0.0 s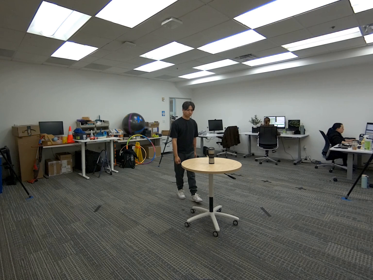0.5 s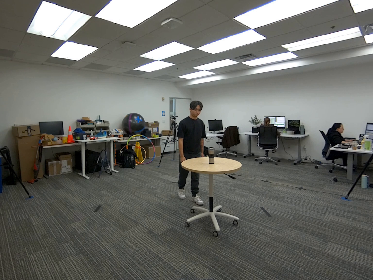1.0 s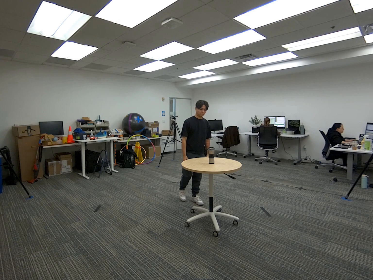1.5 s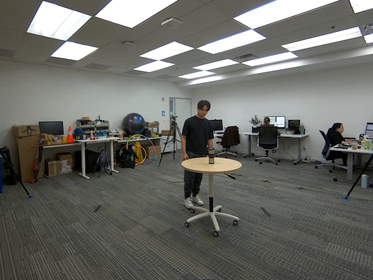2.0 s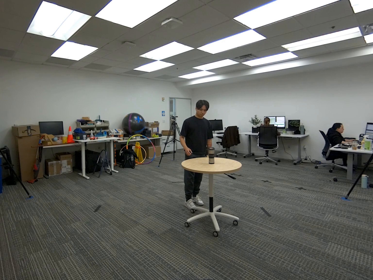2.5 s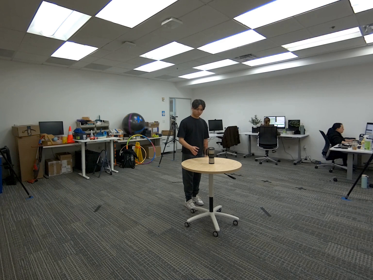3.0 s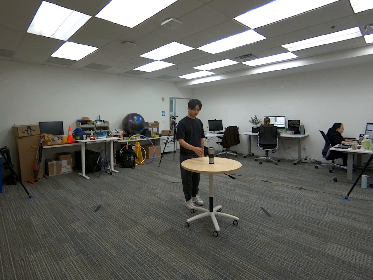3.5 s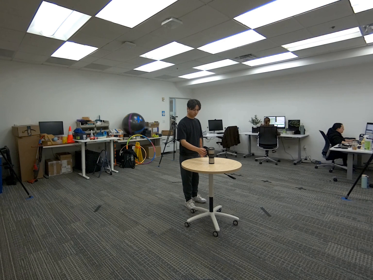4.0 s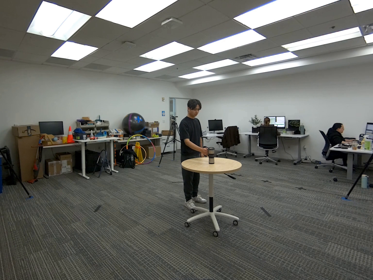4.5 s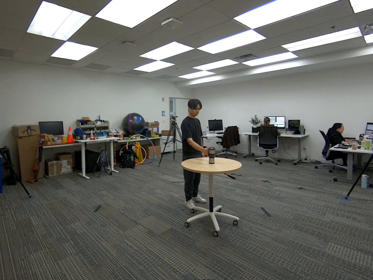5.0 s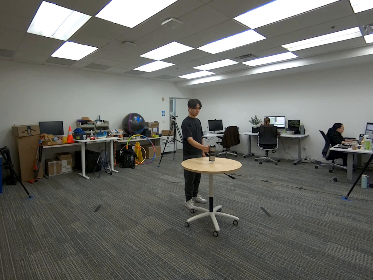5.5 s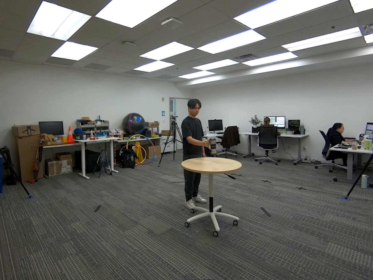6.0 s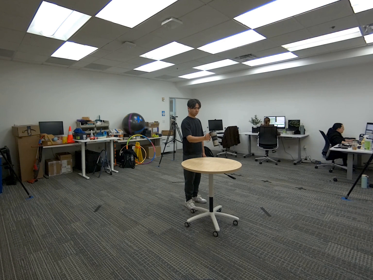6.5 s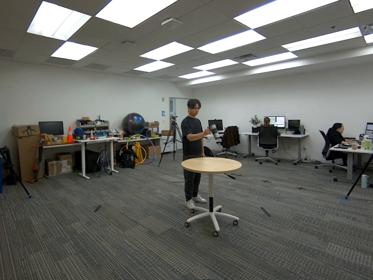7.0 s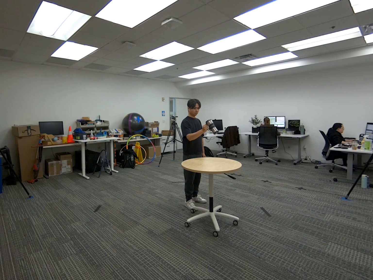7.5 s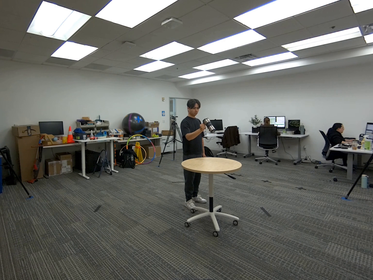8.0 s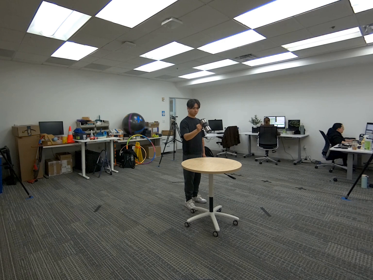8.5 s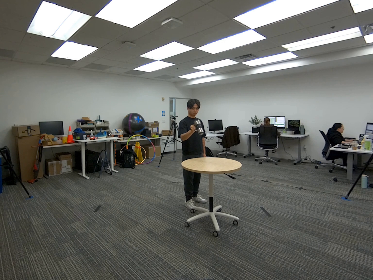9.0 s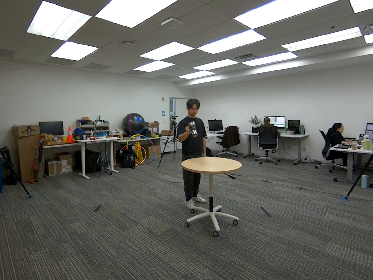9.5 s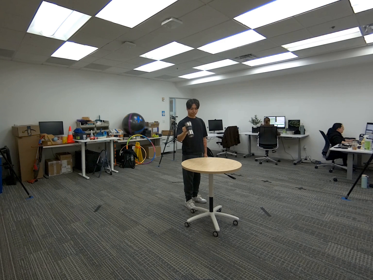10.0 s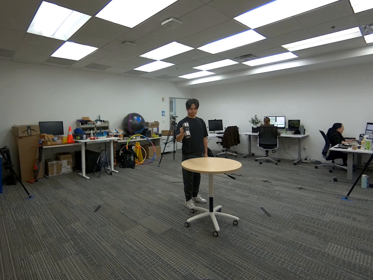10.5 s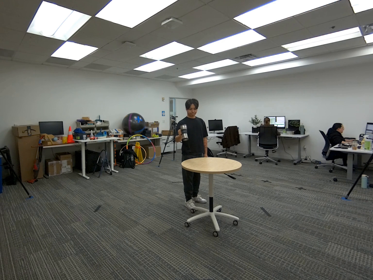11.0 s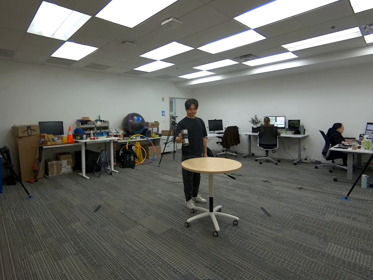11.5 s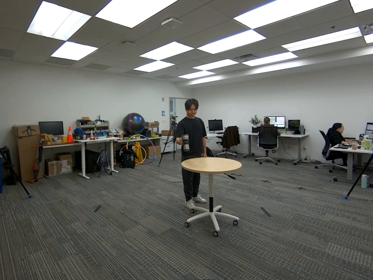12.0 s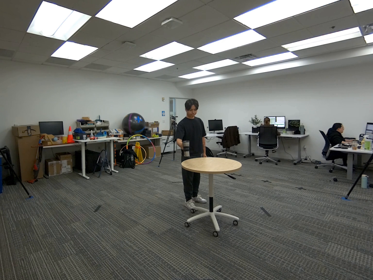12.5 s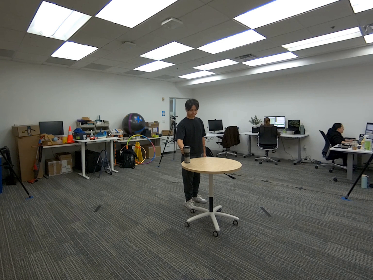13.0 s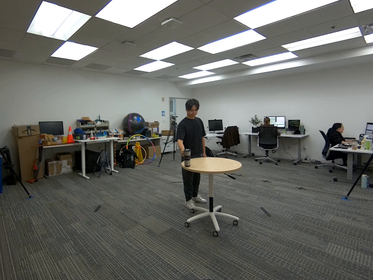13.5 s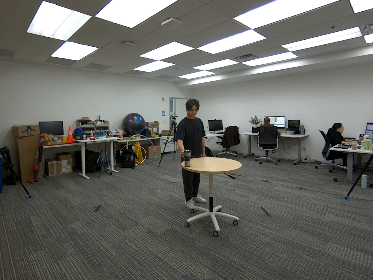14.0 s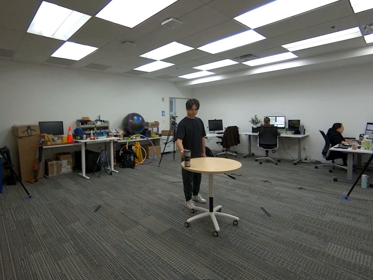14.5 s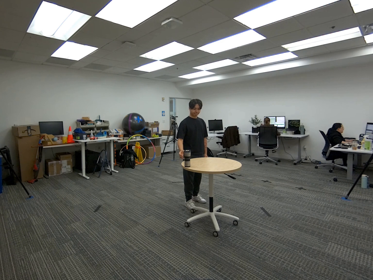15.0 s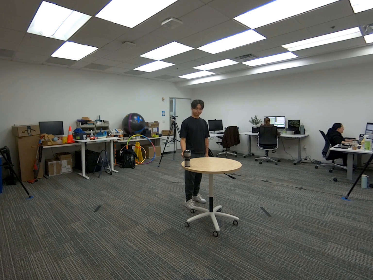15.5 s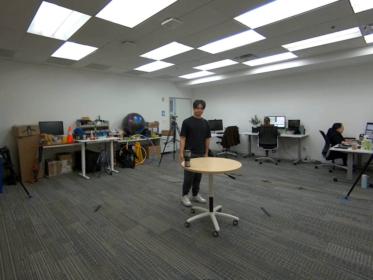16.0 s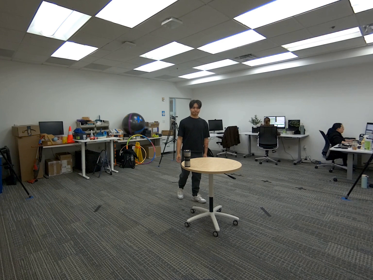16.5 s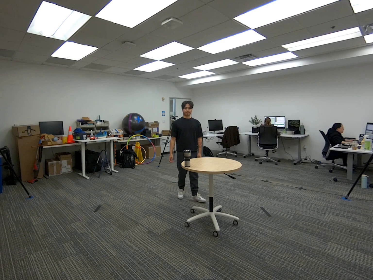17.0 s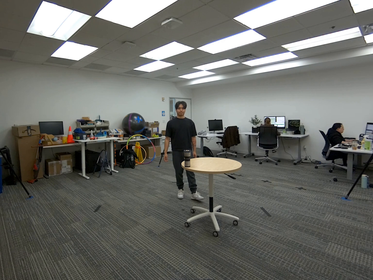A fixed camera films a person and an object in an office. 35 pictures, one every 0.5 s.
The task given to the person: Walk to the coffee mug on the middle of the round table, pick up the mug with your right hand and place the mug to the edge of the table.
